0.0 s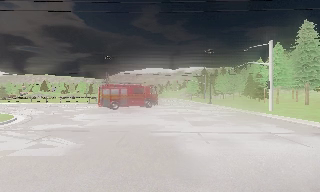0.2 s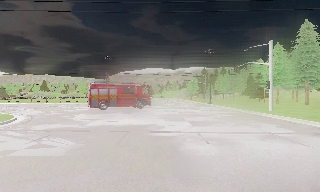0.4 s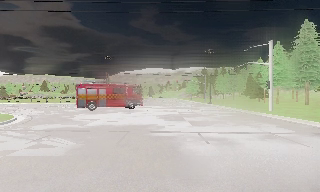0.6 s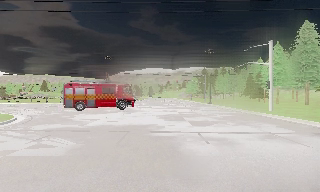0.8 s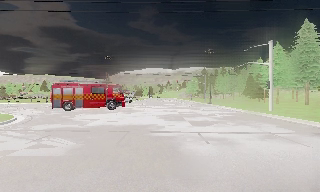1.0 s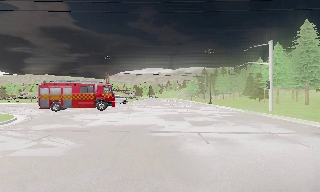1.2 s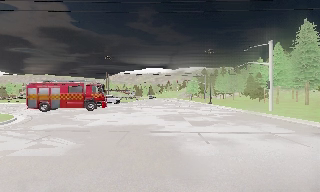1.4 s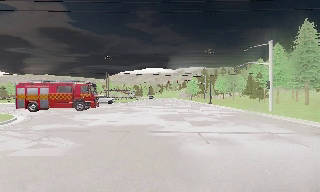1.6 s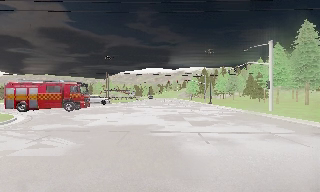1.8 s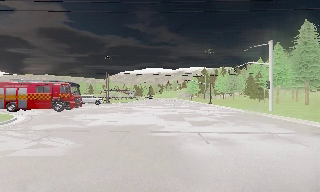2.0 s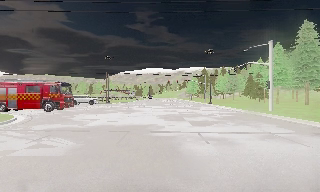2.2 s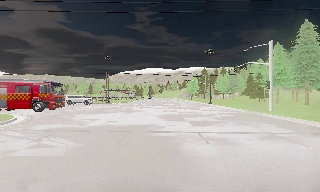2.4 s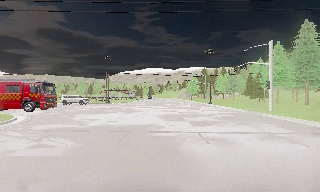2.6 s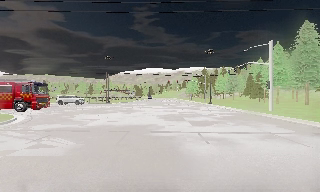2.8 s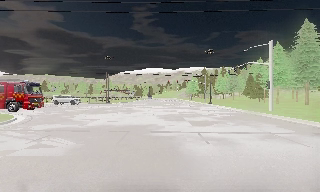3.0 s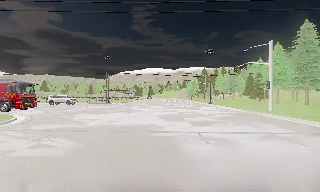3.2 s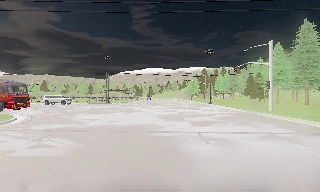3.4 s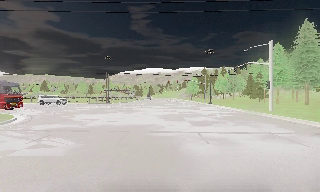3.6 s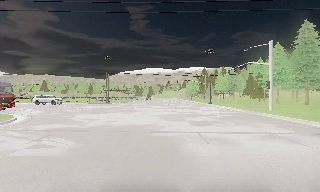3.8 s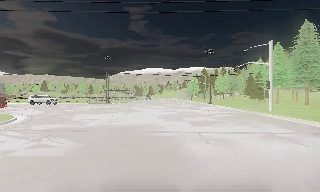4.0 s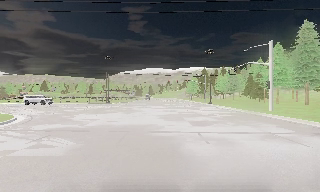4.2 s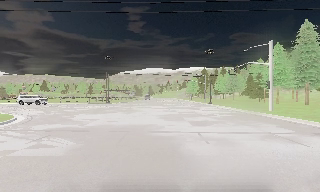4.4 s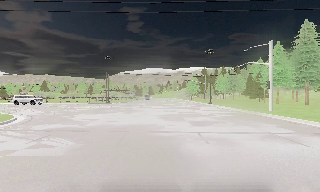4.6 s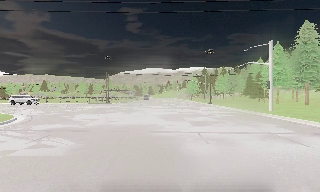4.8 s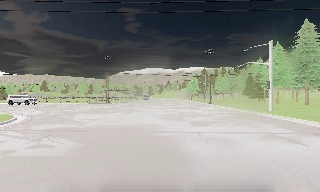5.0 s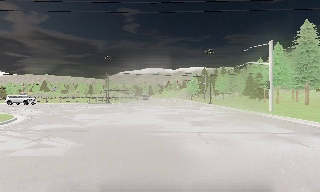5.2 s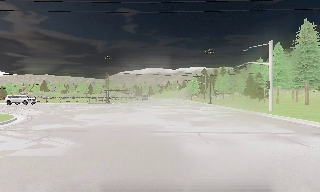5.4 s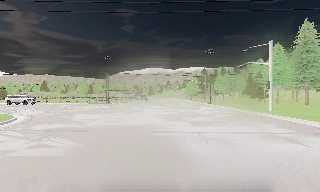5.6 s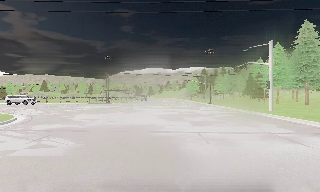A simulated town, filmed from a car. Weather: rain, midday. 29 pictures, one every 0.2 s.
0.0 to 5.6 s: The camera keeps its place and its aim.
The film runs backward here.
